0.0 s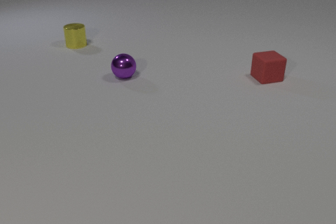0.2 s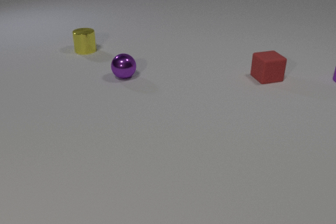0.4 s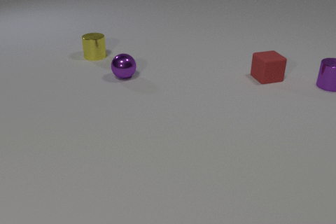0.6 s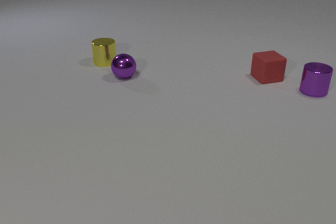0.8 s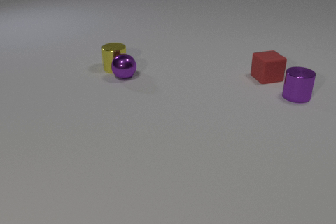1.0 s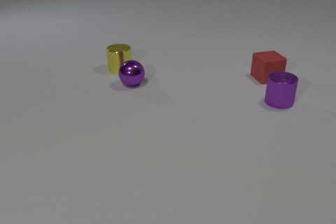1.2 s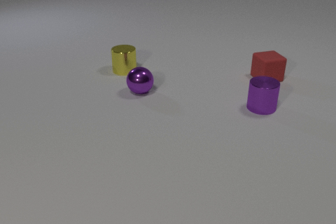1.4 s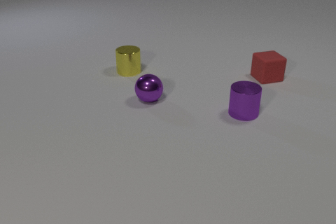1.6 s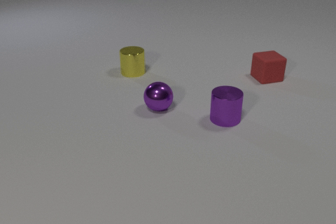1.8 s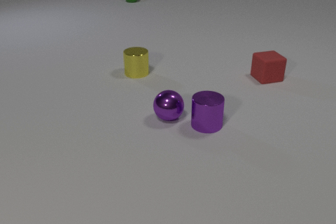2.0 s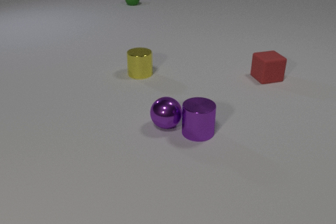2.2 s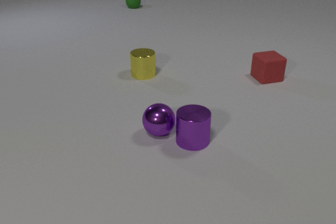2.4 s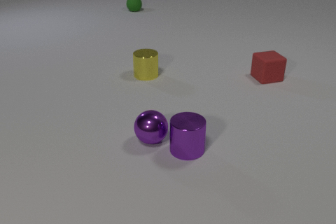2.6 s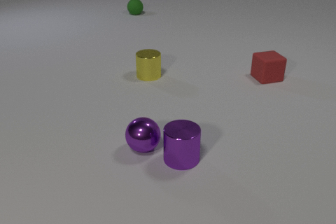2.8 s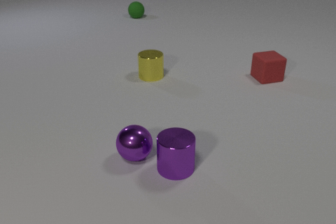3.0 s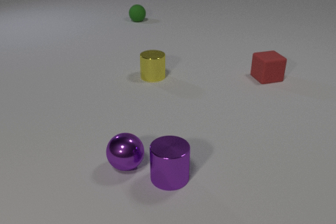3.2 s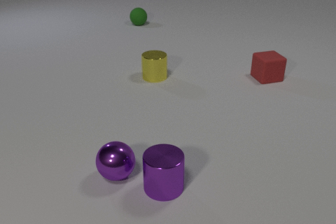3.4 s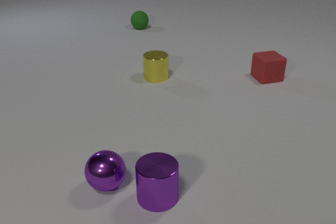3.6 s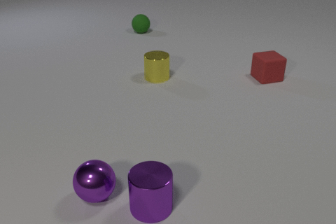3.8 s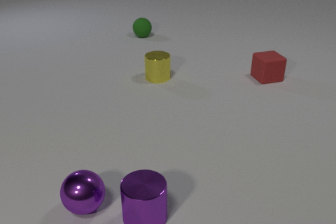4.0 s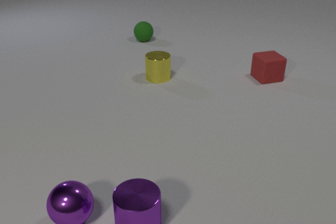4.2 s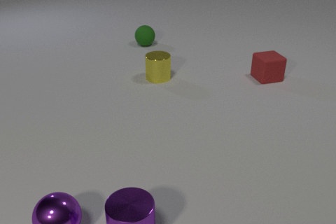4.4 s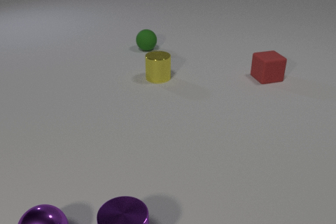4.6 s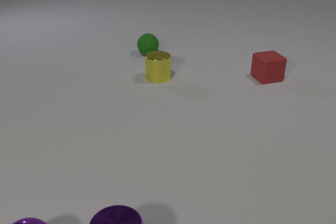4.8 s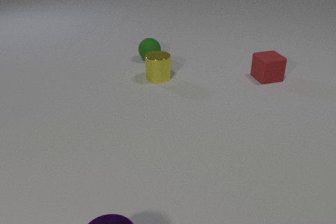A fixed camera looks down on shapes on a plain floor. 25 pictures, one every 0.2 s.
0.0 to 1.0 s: The yellow metal cylinder slides toward the camera and to the right. The purple metal sphere rolls toward the camera and to the right. The purple metal cylinder comes in at the right edge, slides toward the camera and to the left. The yellow metal cylinder and the purple metal sphere collide.
1.0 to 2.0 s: The yellow metal cylinder slides to the right and toward the camera. The purple metal sphere rolls toward the camera. The purple metal cylinder slides to the left and toward the camera. The green rubber sphere comes in at the top edge, rolls toward the camera. The purple metal sphere and the purple metal cylinder collide.
2.0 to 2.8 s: The yellow metal cylinder slides to the right and toward the camera. The purple metal sphere rolls toward the camera and to the left. The purple metal cylinder slides toward the camera. The green rubber sphere rolls toward the camera.
2.8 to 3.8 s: The yellow metal cylinder slides to the right. The purple metal sphere rolls toward the camera and to the left. The purple metal cylinder slides toward the camera and to the left. The green rubber sphere rolls toward the camera.
3.8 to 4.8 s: The purple metal sphere rolls toward the camera and to the left, leaves at the bottom edge. The purple metal cylinder slides toward the camera and to the left. The green rubber sphere rolls toward the camera.
What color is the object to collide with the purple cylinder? purple.
What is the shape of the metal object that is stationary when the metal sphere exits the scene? cylinder.
What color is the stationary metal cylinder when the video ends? yellow.
